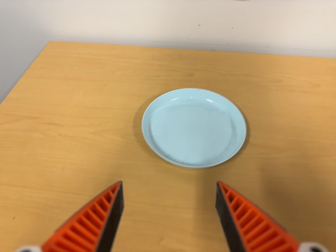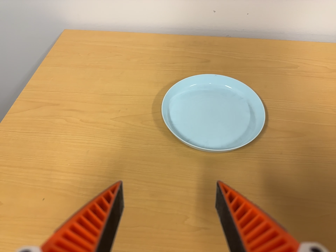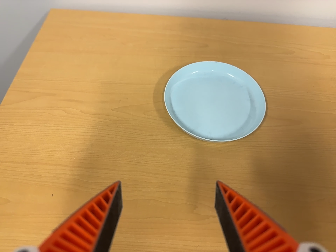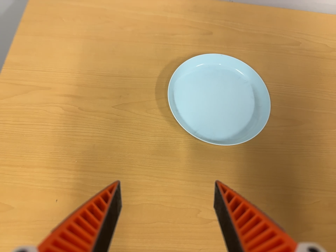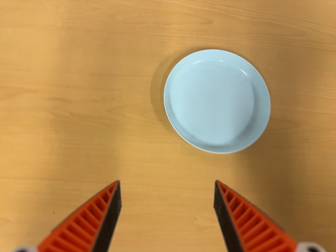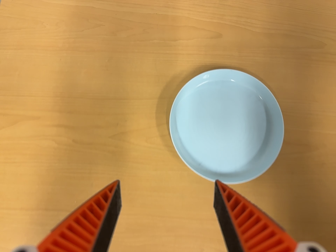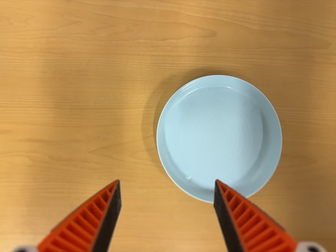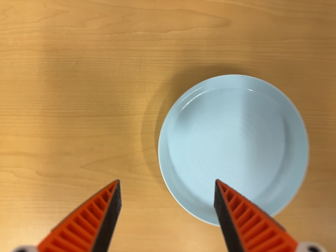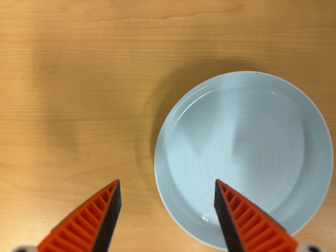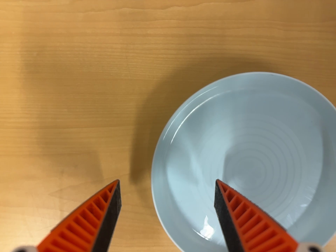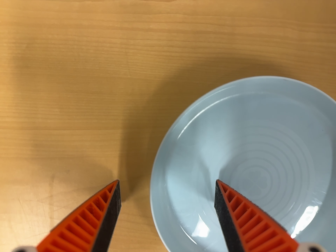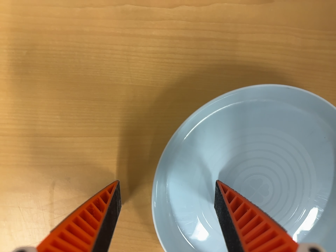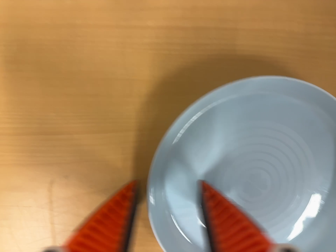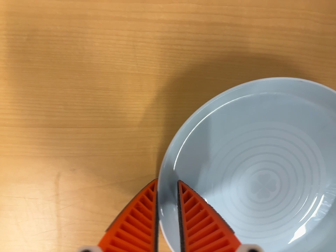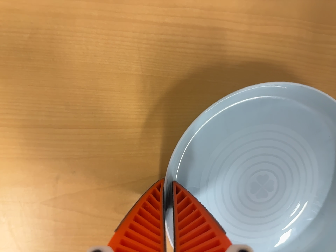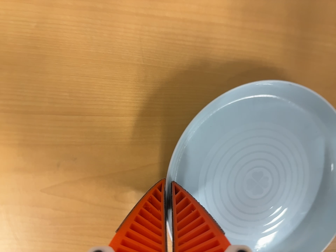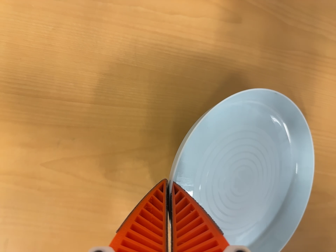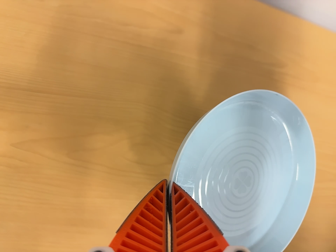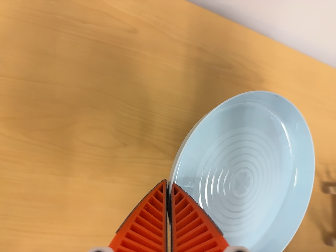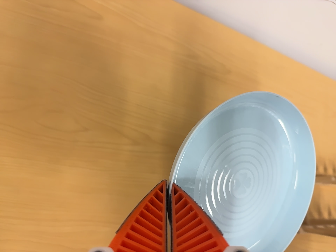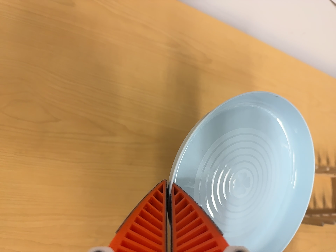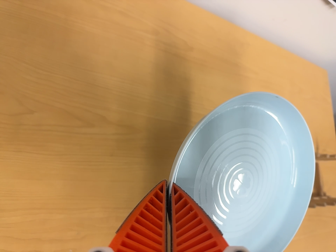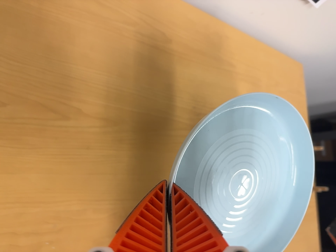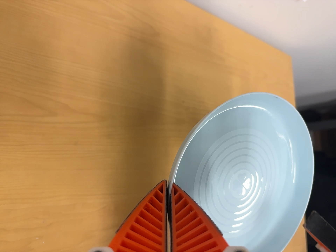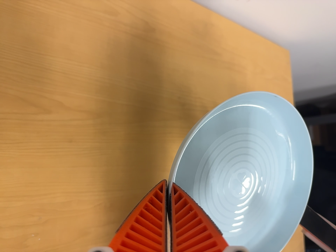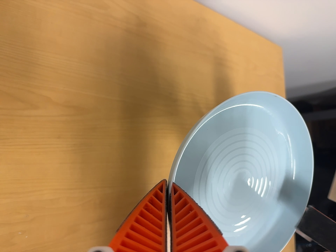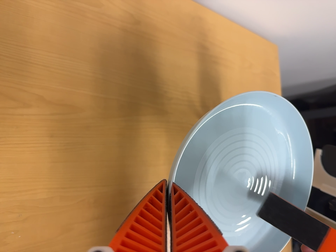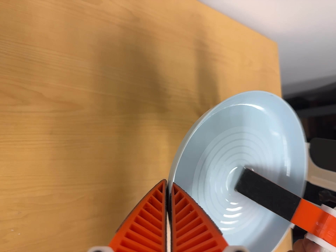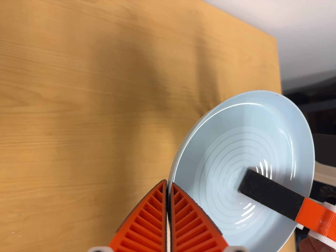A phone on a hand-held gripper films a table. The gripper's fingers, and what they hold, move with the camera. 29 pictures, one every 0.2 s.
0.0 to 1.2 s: The camera travels toward the top of its view, about 30 cm. Its aim tips toward the bottom of its view by about 35 degrees.
1.2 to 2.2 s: The camera travels forward and toward the top of its view, about 18 cm, so what stands in front looms larger. Its aim tips toward the bottom of its view by about 10 degrees.
2.2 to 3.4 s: The camera pans to its right by about 15 degrees. It travels toward the bottom of its view and backward, about 14 cm. Its aim tips toward the top of its view by about 15 degrees.
3.4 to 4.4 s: The camera swings to its right by about 15 degrees, and the scene slides to the left. It travels to its right and toward the bottom of its view, about 14 cm, so close, fixed things drift to the left.
4.4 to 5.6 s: The camera shifts only a little, or ends up much as it began.
The film runs forward here.
